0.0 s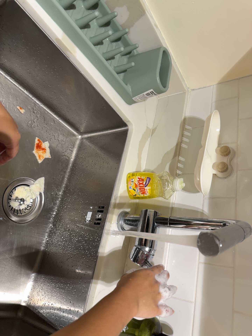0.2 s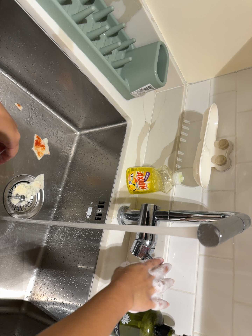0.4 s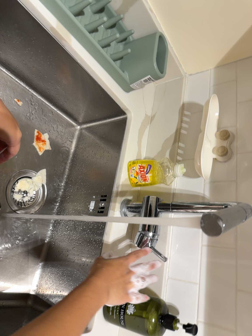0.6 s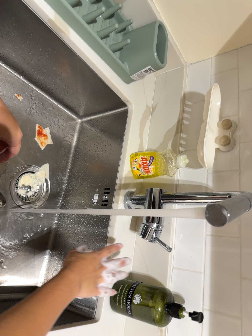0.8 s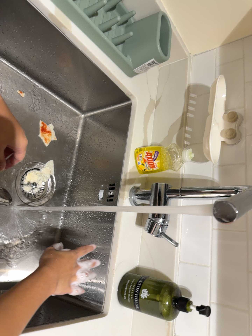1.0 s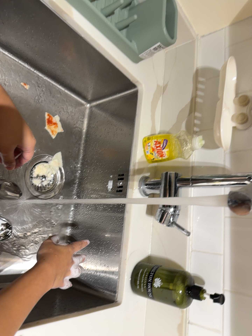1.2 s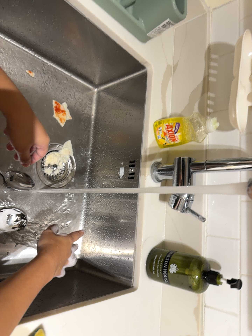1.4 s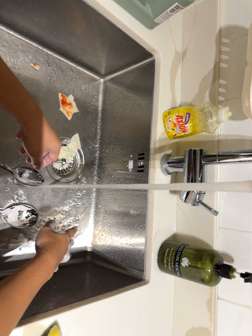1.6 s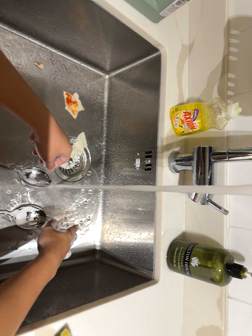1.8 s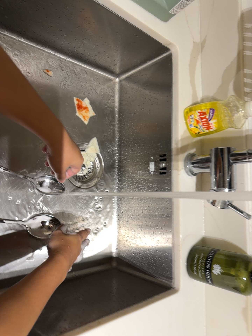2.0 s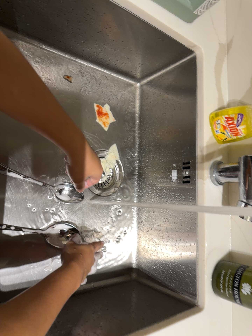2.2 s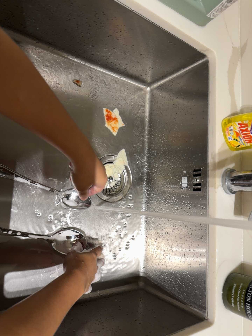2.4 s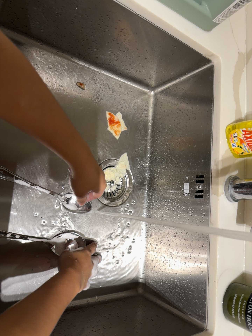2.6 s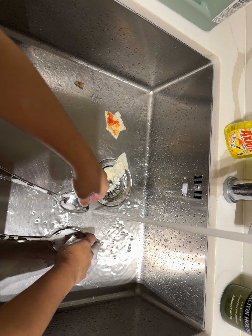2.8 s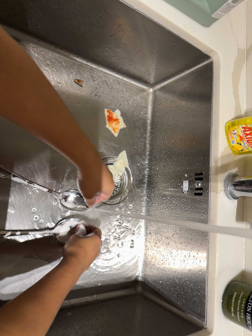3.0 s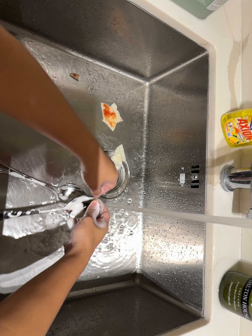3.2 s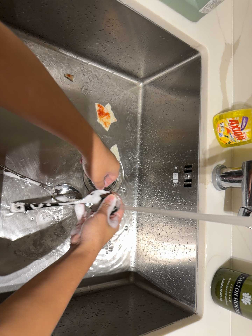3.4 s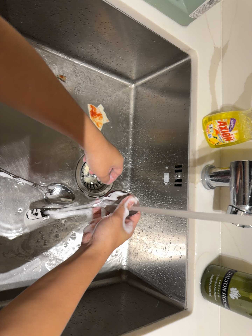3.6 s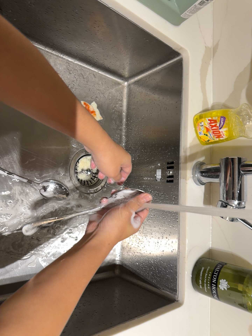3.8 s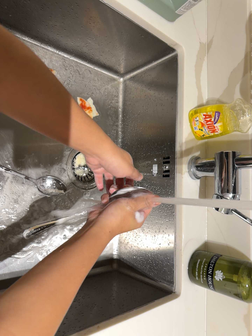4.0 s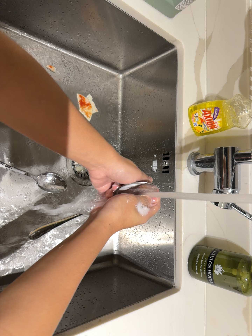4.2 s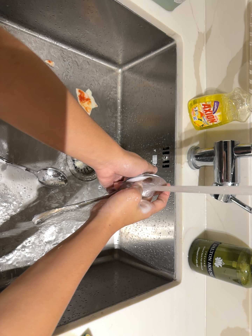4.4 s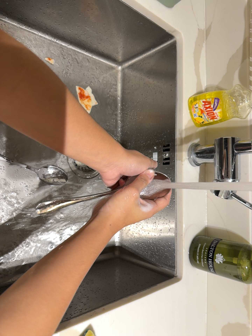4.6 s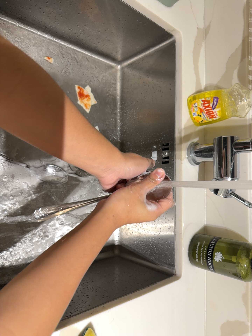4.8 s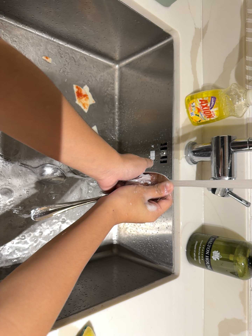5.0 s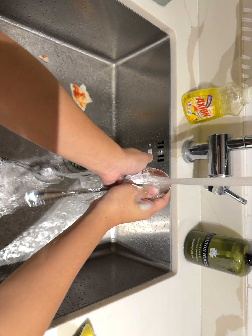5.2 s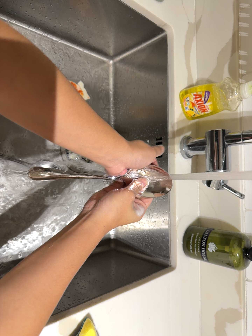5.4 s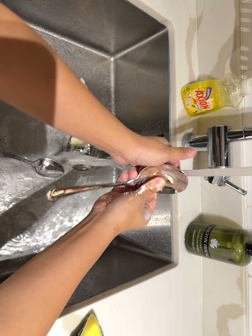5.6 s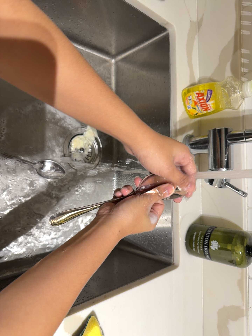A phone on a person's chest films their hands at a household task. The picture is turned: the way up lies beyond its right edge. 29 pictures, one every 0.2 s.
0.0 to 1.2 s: The camera's aim tips toward the bottom of its view by about 15 degrees, and the scene shifts upward. It rolls about its line of sight by about 10 degrees, and the scene rotates counterclockwise.
1.2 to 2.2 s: The scene slides to the right, as the camera pans about 15 degrees to its left. It travels forward and toward the top of its view, about 8 cm, so what stands in front looms larger.
2.2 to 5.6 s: The camera shifts only a little, or ends up much as it began.
The film runs forward here.
